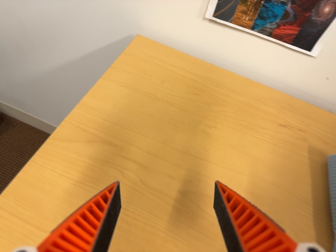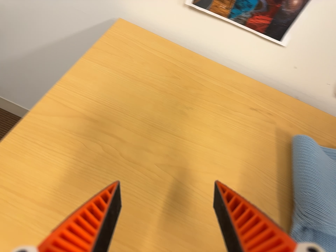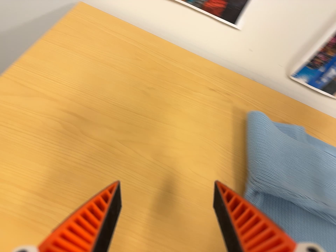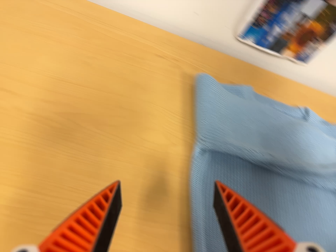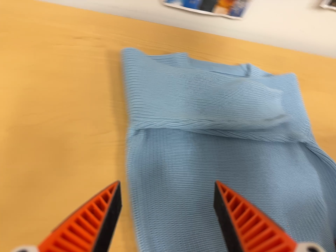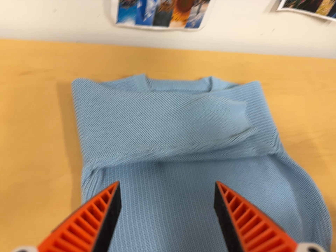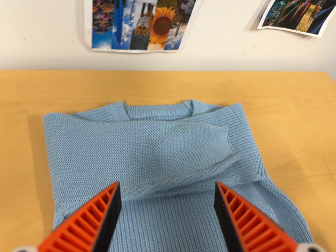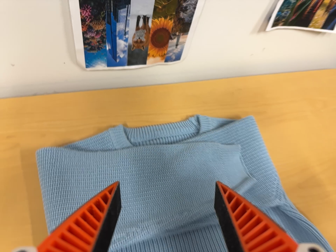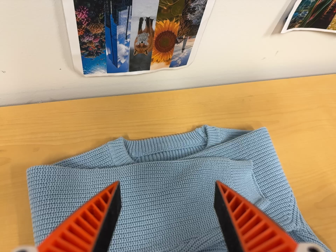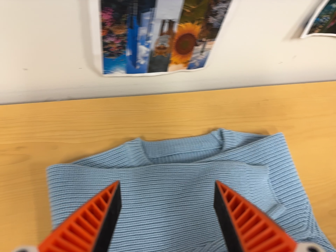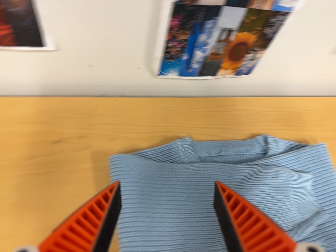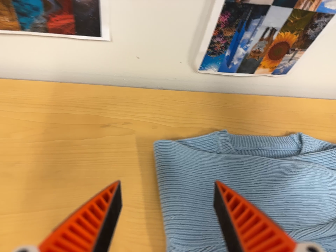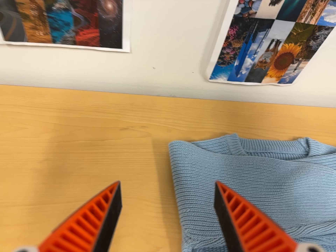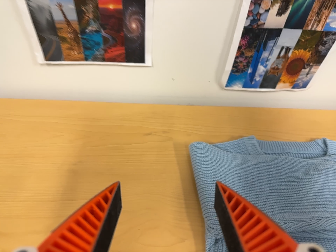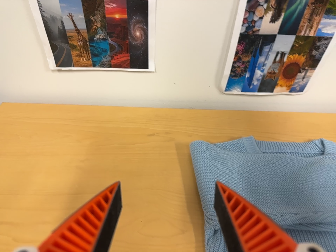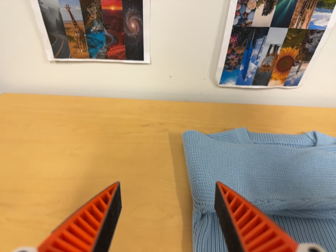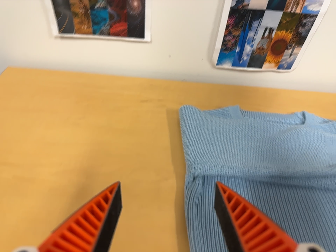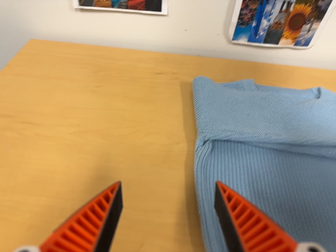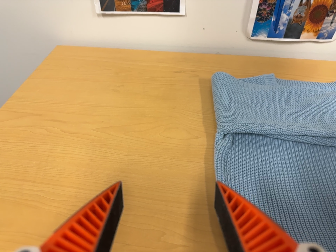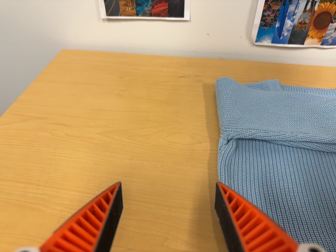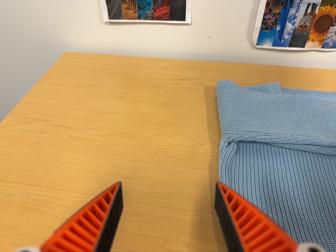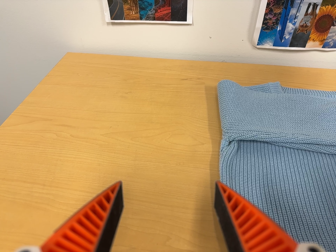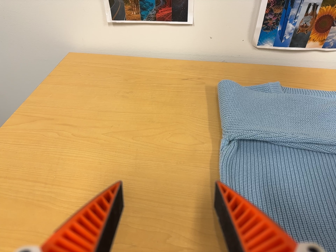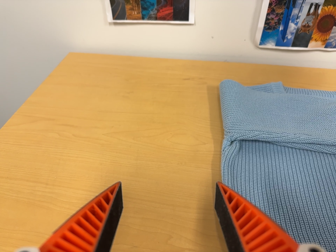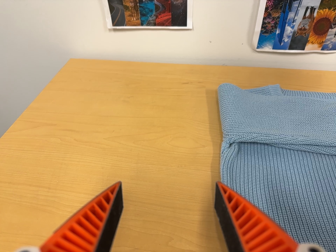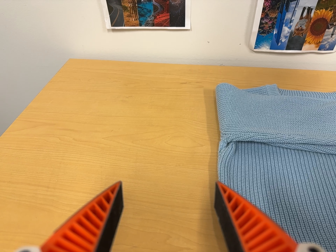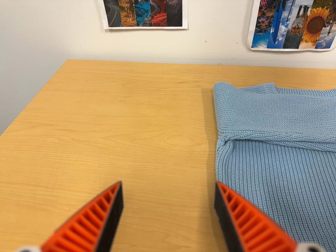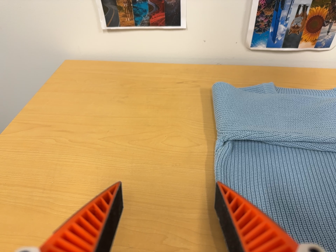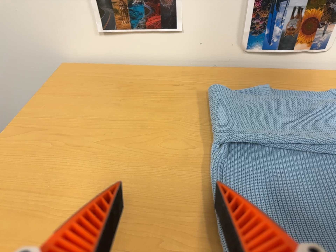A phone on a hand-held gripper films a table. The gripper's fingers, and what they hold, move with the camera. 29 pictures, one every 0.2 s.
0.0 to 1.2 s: The camera pans to its right by about 25 degrees. It travels to its right, about 24 cm, so close, fixed things drift to the left. Its aim tips toward the bottom of its view by about 10 degrees, and the scene shifts upward. It rolls about its line of sight by about 30 degrees, and the scene rotates counterclockwise.
1.2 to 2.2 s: The camera swings to its left by about 10 degrees, and the scene slides to the right. It travels to its left, about 14 cm, so close, fixed things drift to the right.
2.2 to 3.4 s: The camera swings to its left by about 10 degrees, and the scene slides to the right. It travels toward the bottom of its view and backward, about 24 cm. Its aim tips toward the top of its view by about 10 degrees.
3.4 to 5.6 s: The camera shifts only a little, or ends up much as it began.
The film runs backward here.
